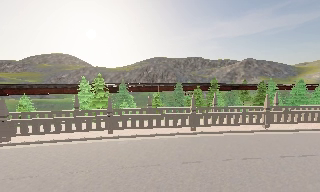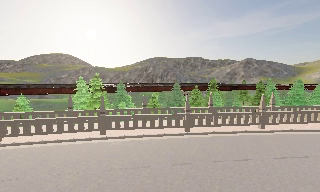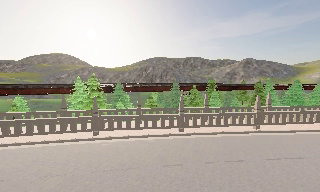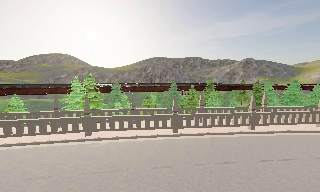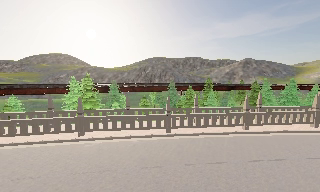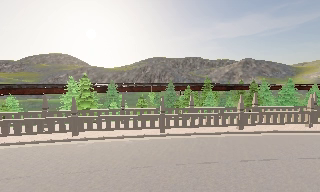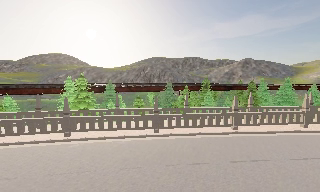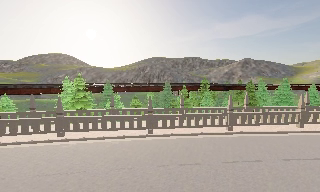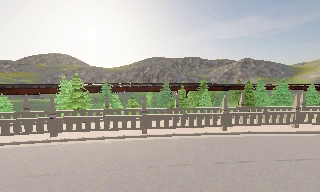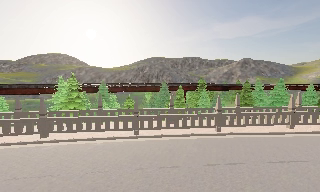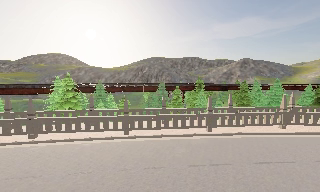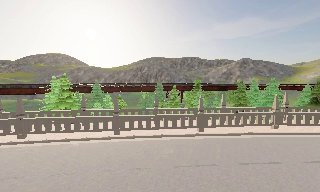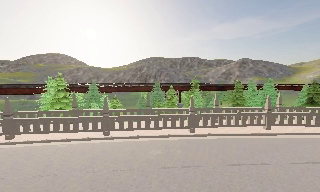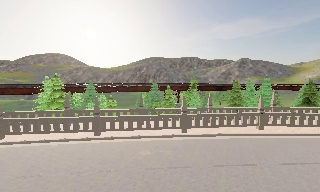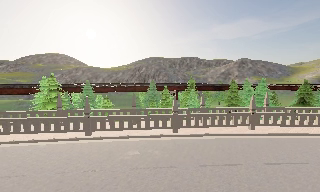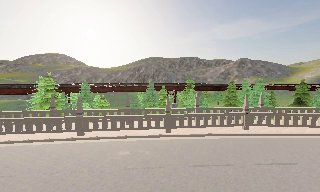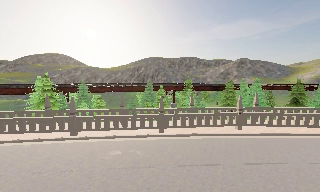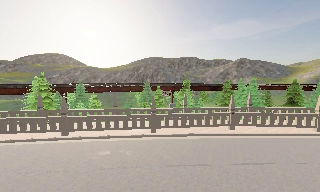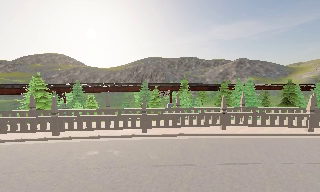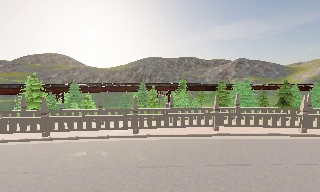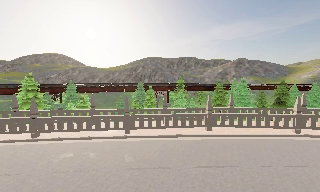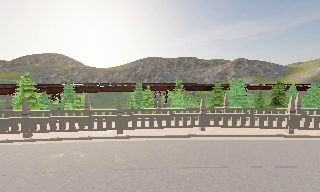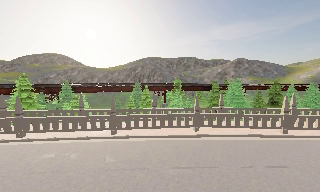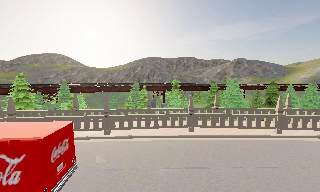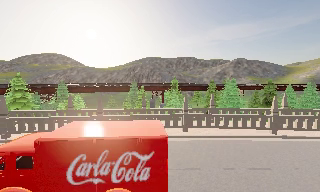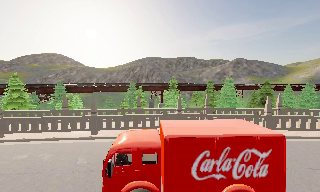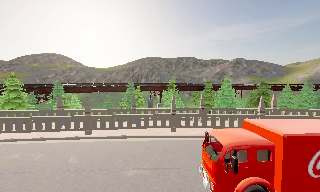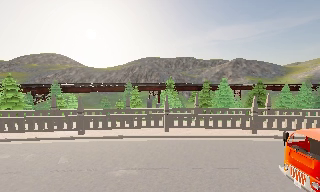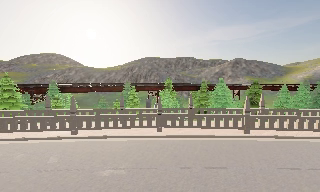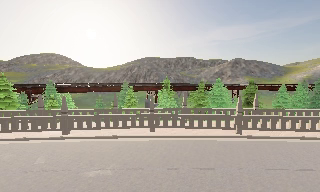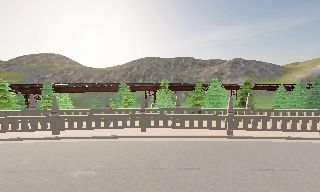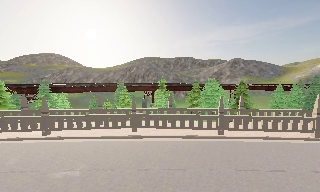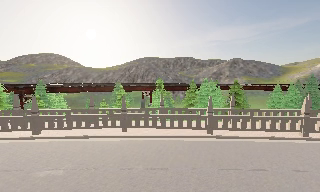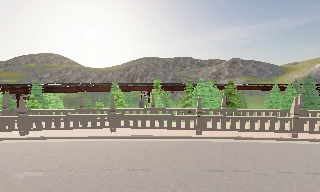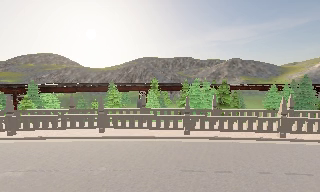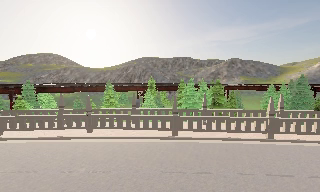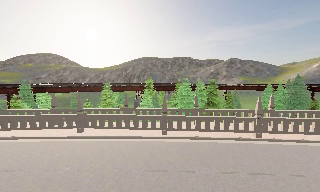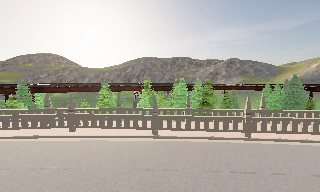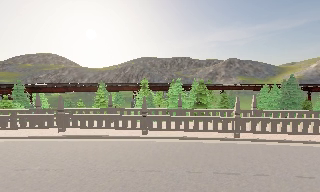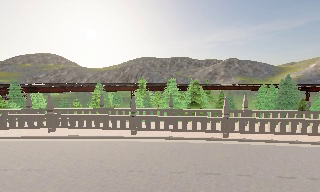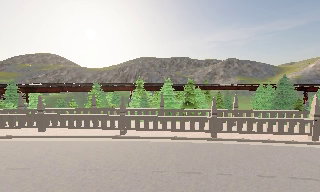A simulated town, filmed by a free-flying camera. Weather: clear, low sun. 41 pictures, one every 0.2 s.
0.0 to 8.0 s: The camera travels to its right, about 25 m, so close, fixed things drift to the left.
The film runs backward here.
